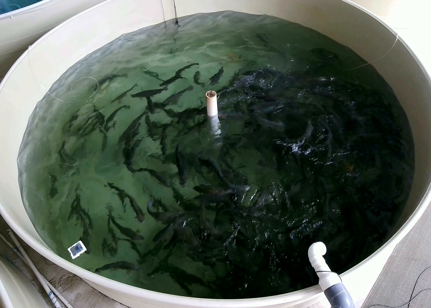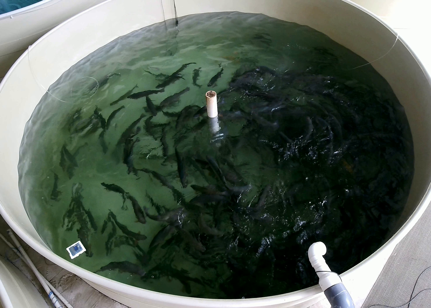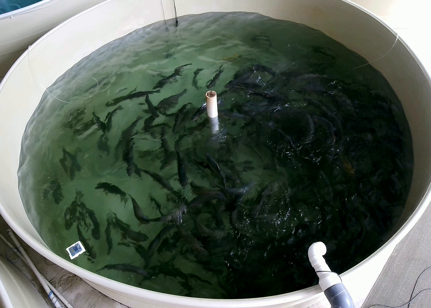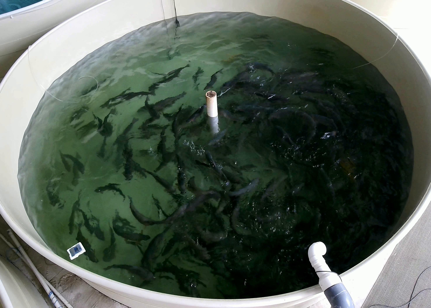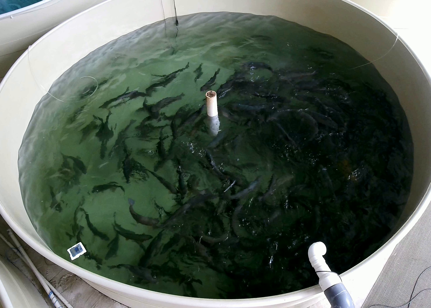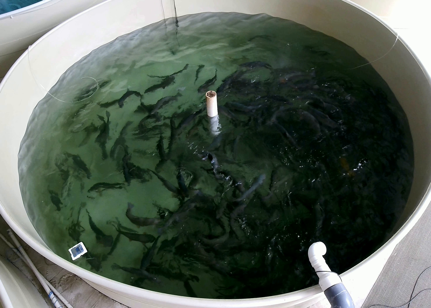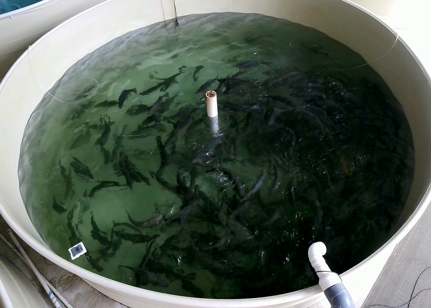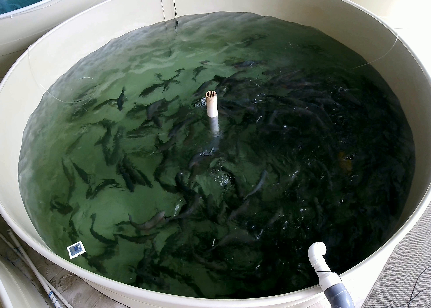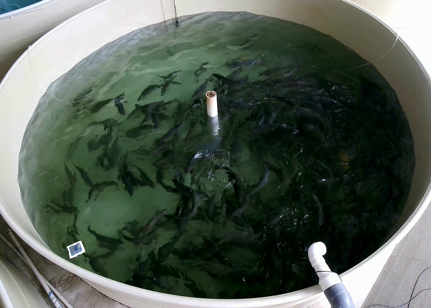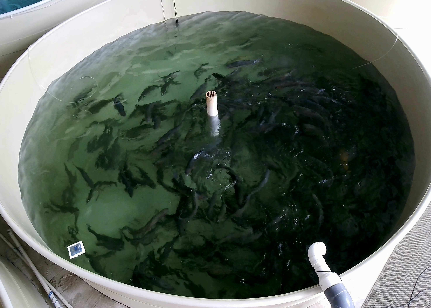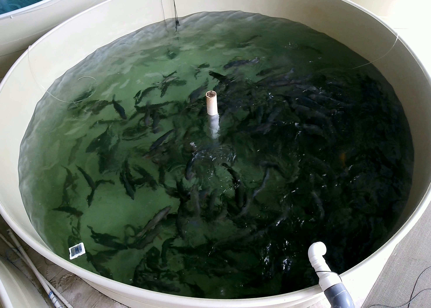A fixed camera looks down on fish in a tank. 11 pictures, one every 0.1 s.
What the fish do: Foraging.
